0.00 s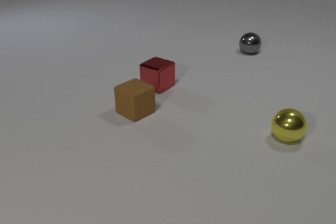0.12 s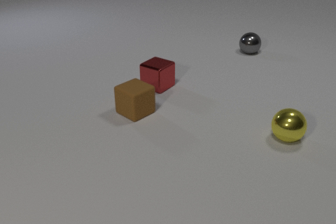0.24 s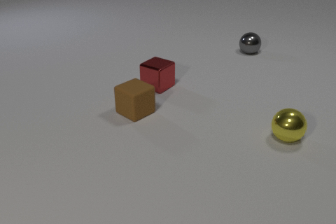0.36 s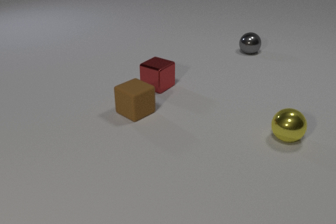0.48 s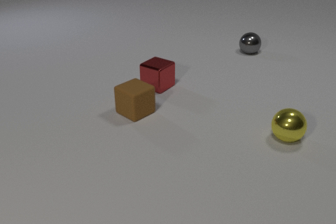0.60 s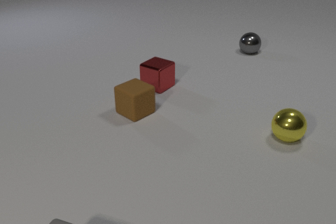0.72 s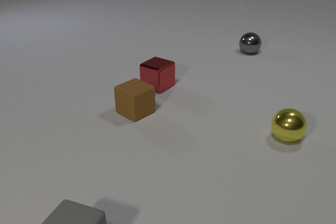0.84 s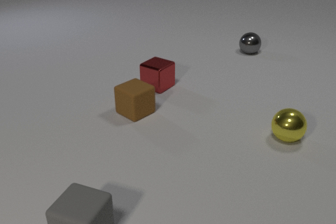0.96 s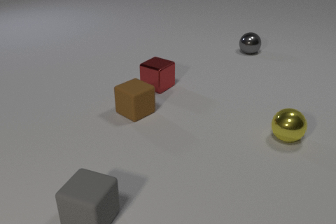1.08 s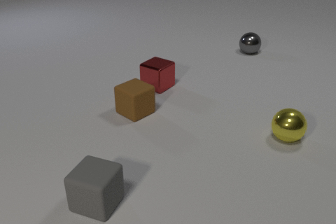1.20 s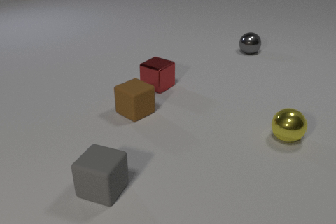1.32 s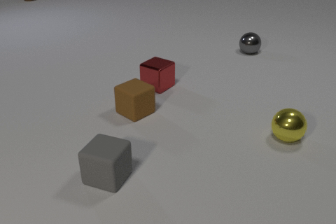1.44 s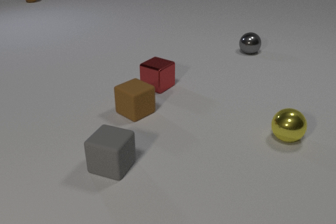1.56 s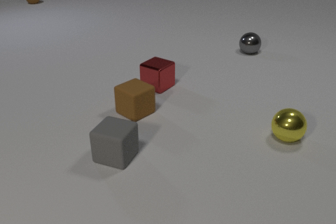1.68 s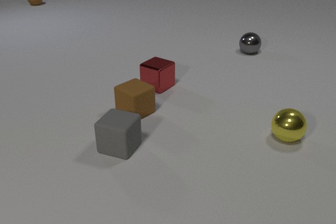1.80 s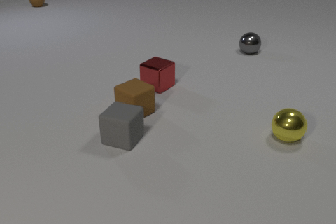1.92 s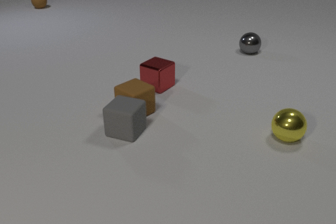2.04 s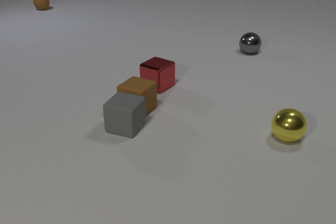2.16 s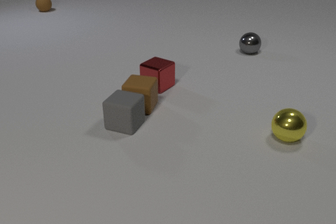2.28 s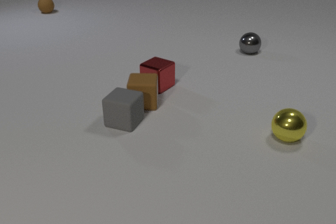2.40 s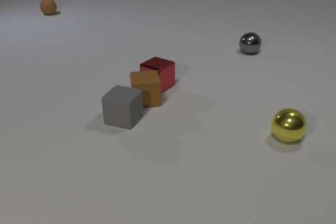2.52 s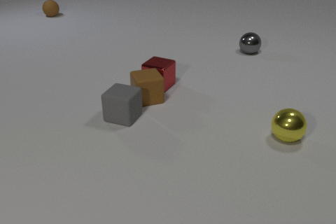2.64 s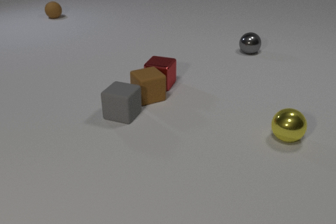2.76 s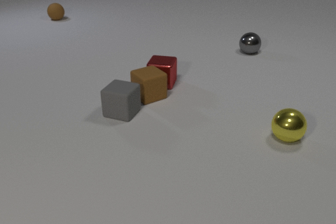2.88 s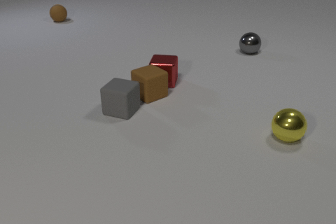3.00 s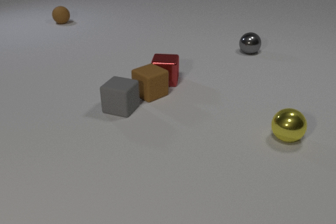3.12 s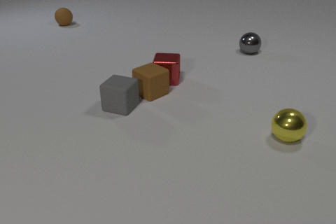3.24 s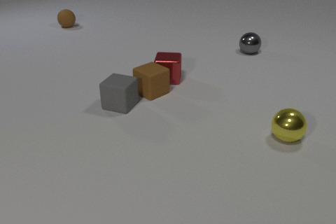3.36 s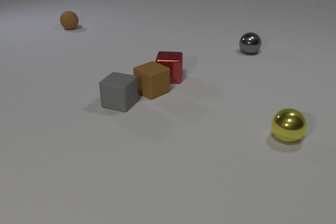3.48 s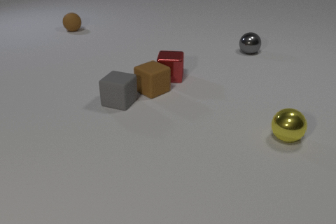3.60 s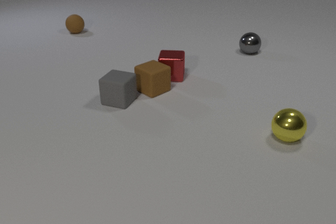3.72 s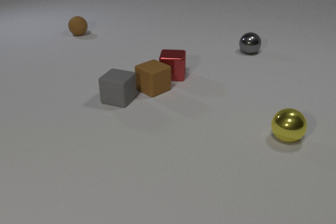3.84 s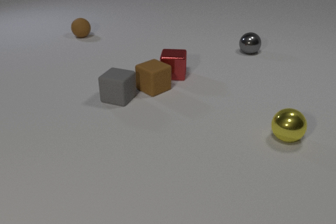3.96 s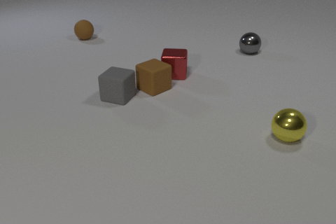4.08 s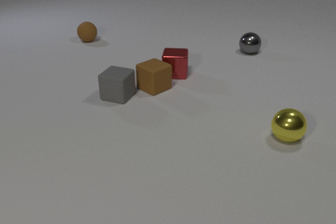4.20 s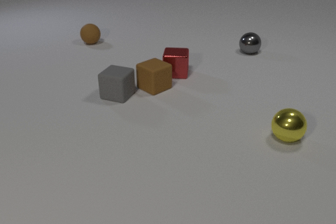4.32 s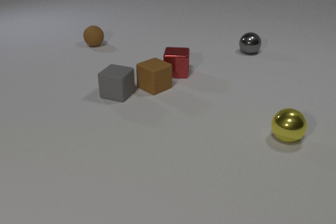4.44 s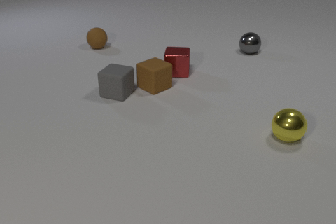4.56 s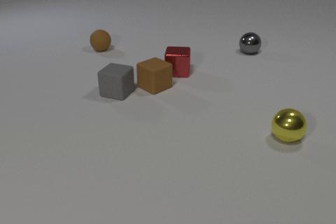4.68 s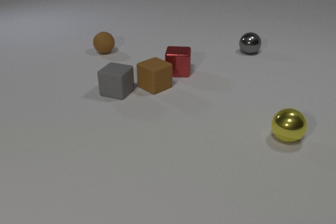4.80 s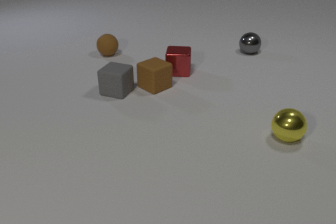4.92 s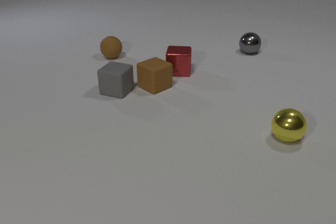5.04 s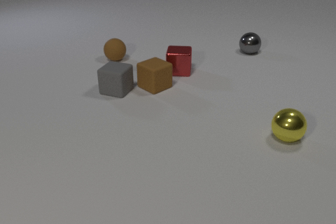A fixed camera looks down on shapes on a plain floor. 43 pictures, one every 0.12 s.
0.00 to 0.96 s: The gray rubber cube comes in at the bottom edge, slides away from the camera.
0.96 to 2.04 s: The gray rubber cube slides away from the camera. The brown rubber sphere comes in at the top edge, rolls toward the camera. The gray rubber cube and the brown rubber cube collide.
2.04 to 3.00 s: The gray rubber cube slides away from the camera. The brown rubber cube slides away from the camera, spins counterclockwise seen from above by about 75 degrees, its near face sliding to the right. The red metal cube slides away from the camera and to the right, spins so that its near face slides to the right, counterclockwise seen from above. The brown rubber sphere rolls toward the camera. The brown rubber cube and the red metal cube collide.
3.00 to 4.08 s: The gray rubber cube slides away from the camera. The brown rubber cube slides away from the camera. The red metal cube slides away from the camera and to the right. The brown rubber sphere rolls toward the camera.
4.08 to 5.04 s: The gray rubber cube slides away from the camera. The red metal cube slides away from the camera. The brown rubber sphere rolls toward the camera and to the right.
What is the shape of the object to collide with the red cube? cube.
What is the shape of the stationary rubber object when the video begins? cube.
What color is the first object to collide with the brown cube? gray.
